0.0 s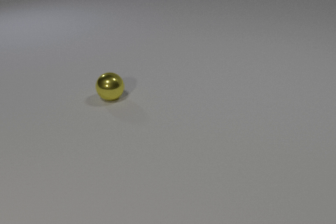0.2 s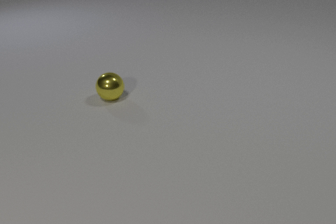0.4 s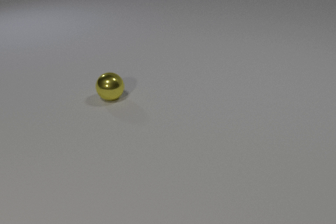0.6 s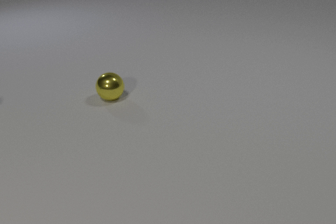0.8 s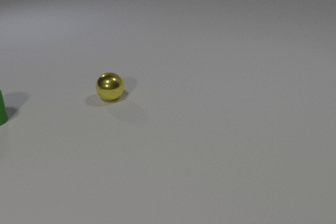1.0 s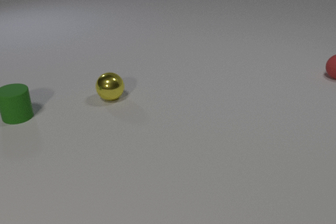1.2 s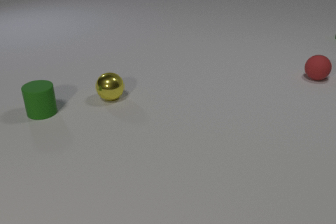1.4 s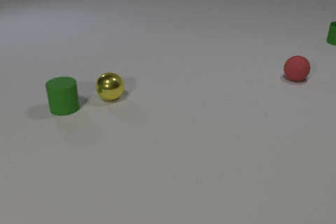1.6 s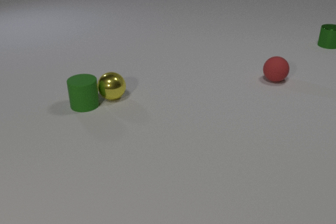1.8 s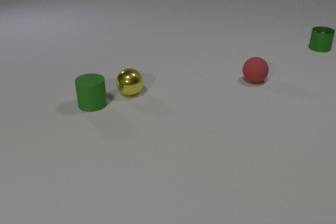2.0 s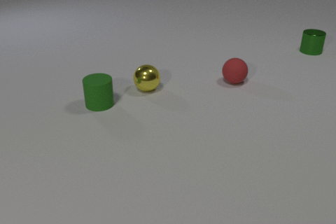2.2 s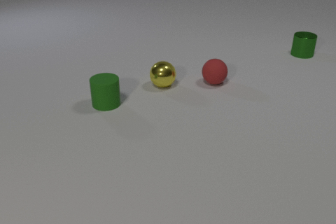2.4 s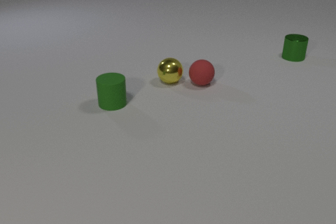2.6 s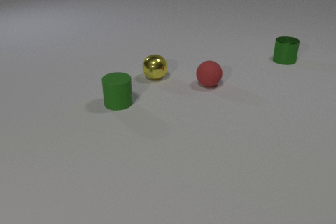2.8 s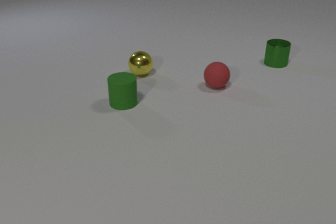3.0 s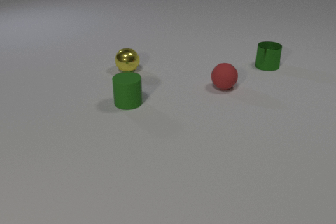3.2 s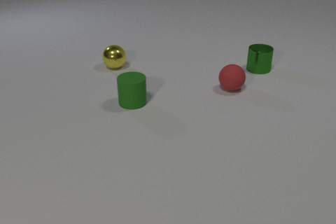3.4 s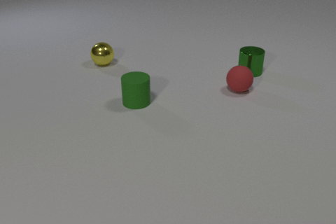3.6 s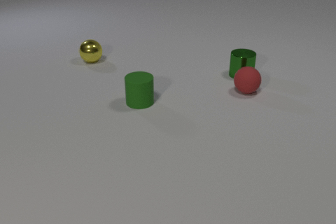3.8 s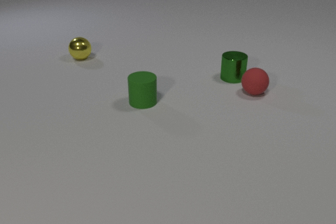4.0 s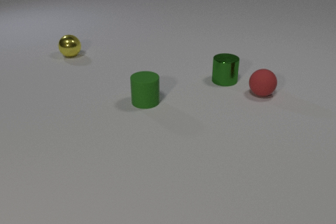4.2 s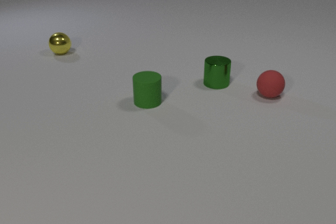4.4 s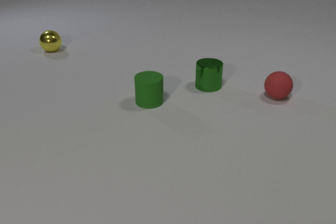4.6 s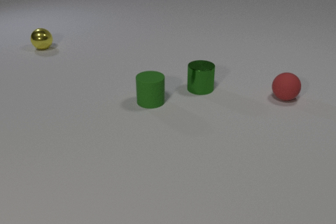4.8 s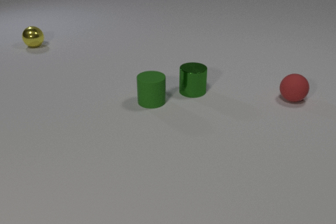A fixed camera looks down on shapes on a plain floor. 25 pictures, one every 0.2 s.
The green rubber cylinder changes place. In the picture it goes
to the right.
The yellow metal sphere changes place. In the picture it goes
away from the camera.
0.0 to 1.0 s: The green rubber cylinder comes in at the left edge, slides to the right. The red rubber sphere comes in at the right edge, rolls to the left.
1.0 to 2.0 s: The green rubber cylinder slides to the right. The yellow metal sphere rolls to the right and away from the camera. The green metal cylinder comes in at the right edge, slides toward the camera and to the left. The red rubber sphere rolls to the left and toward the camera. The green rubber cylinder and the yellow metal sphere collide.
2.0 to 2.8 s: The green rubber cylinder slides to the right. The yellow metal sphere rolls away from the camera. The green metal cylinder slides toward the camera and to the left. The red rubber sphere rolls to the left and toward the camera. The yellow metal sphere and the red rubber sphere collide.
2.8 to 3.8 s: The green rubber cylinder slides to the right. The yellow metal sphere rolls to the left and away from the camera. The green metal cylinder slides toward the camera and to the left. The red rubber sphere rolls to the right.
3.8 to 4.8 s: The green rubber cylinder slides to the right. The yellow metal sphere rolls away from the camera and to the left. The green metal cylinder slides to the left and toward the camera. The red rubber sphere rolls to the right.
How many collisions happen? 2.
What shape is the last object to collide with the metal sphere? sphere.
Are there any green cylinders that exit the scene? no.
